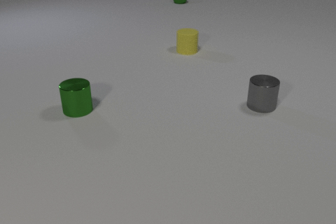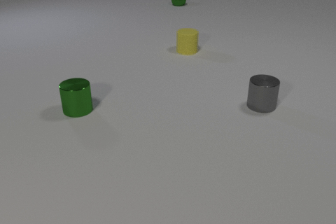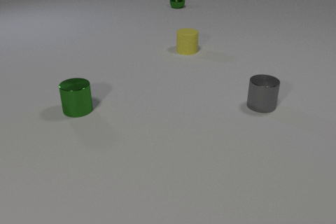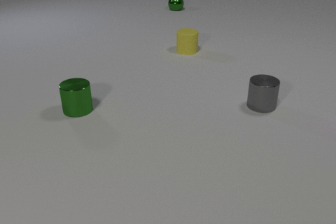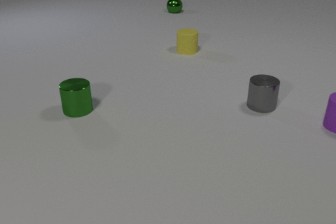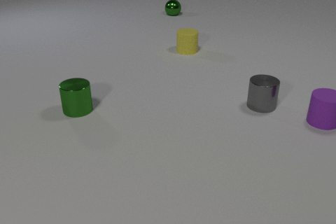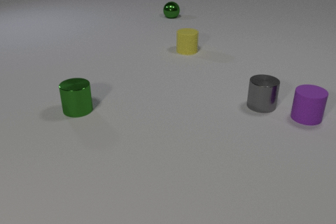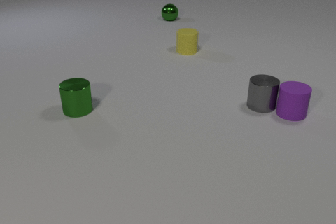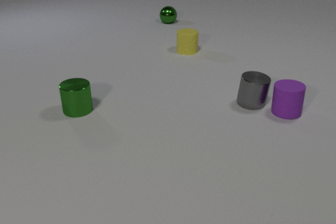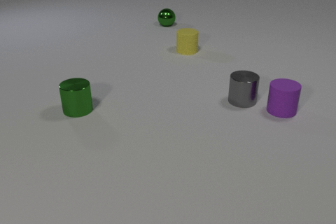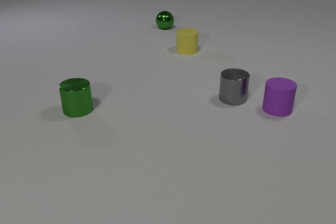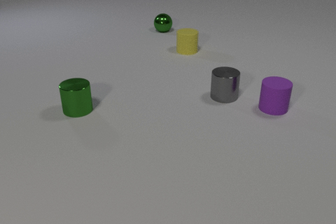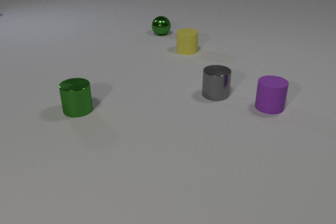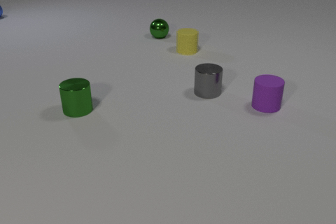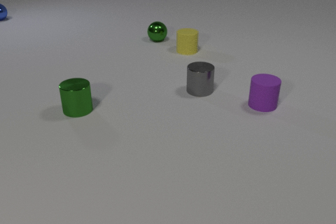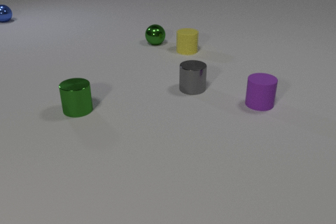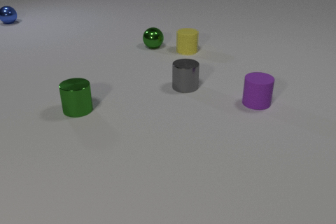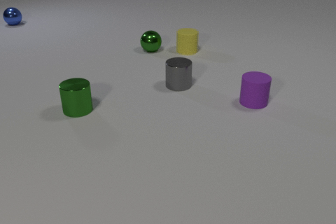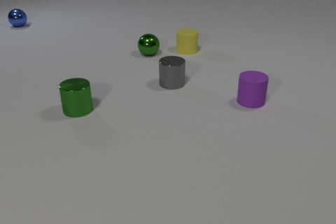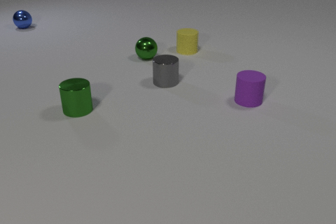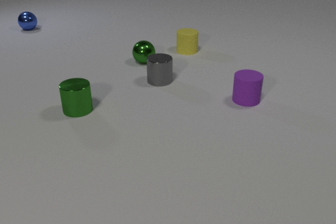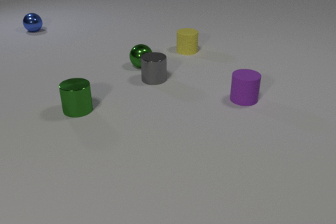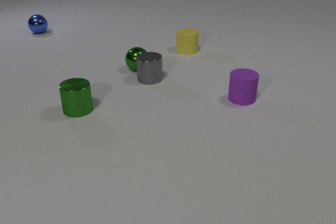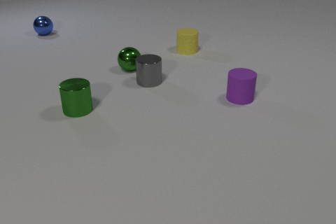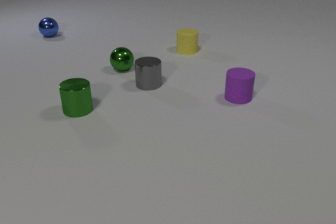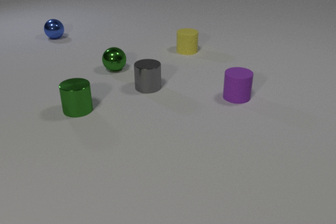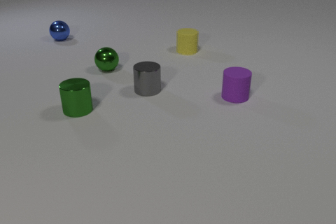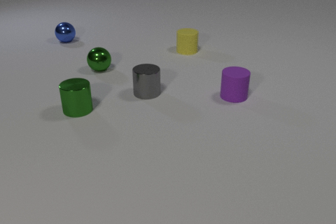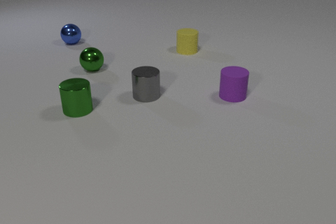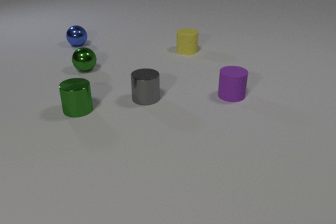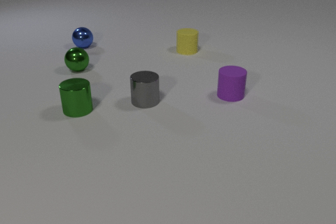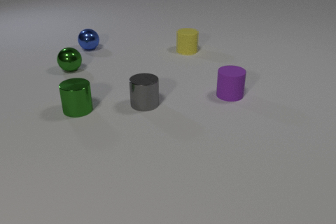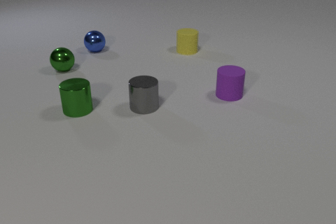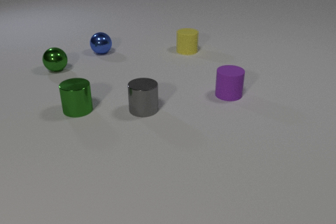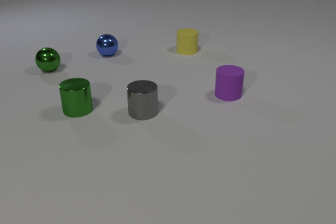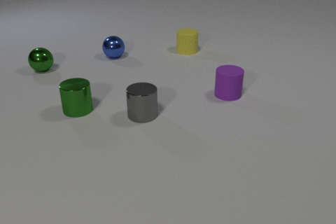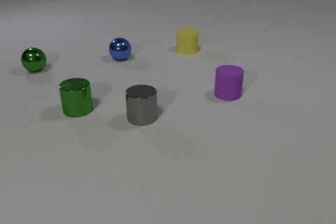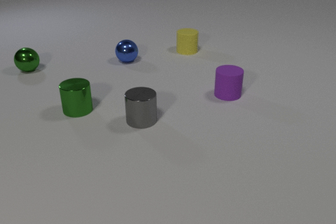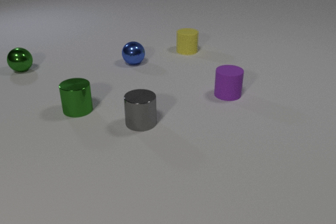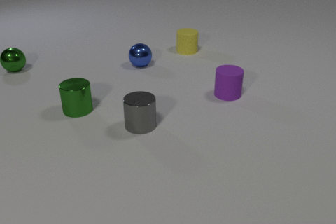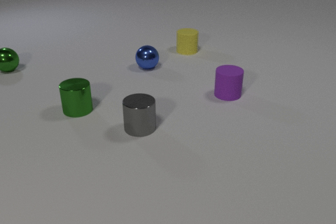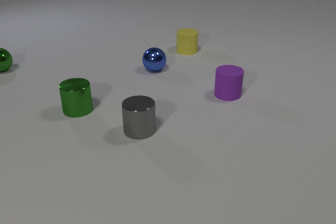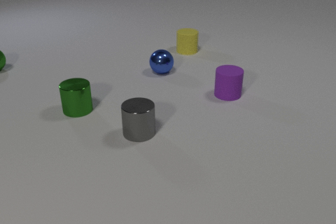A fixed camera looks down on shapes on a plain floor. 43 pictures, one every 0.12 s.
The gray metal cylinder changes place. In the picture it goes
to the left.
The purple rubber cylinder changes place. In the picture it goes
to the left.
0.00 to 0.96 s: The purple rubber cylinder comes in at the right edge, slides to the left. The gray metal cylinder slides to the left. The green metal sphere rolls toward the camera. The purple rubber cylinder and the gray metal cylinder collide.
0.96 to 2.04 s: The purple rubber cylinder slides to the left. The gray metal cylinder slides to the left and away from the camera. The blue metal sphere comes in at the left edge, rolls toward the camera and to the right. The green metal sphere rolls toward the camera.
2.04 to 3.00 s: The purple rubber cylinder slides to the left and away from the camera. The gray metal cylinder slides to the left. The blue metal sphere rolls toward the camera and to the right. The green metal sphere rolls toward the camera and to the left. The gray metal cylinder and the green metal sphere collide.
3.00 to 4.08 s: The purple rubber cylinder slides to the left. The gray metal cylinder slides toward the camera. The blue metal sphere rolls toward the camera and to the right. The green metal sphere rolls to the left.
4.08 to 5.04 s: The gray metal cylinder slides toward the camera. The blue metal sphere rolls to the right and toward the camera. The green metal sphere rolls to the left.
What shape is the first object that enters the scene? cylinder.
What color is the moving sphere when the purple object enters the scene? green.
How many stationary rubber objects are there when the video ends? 2.
